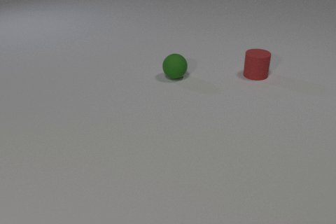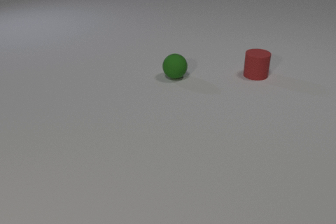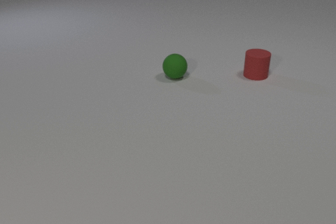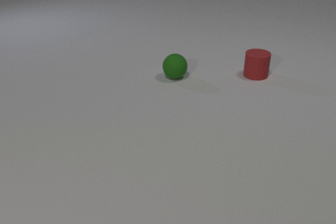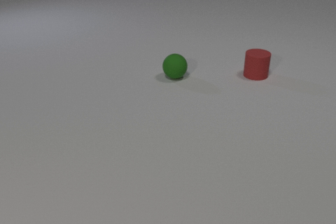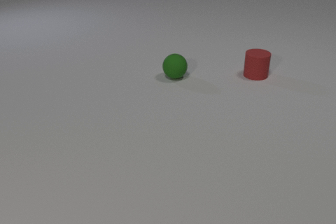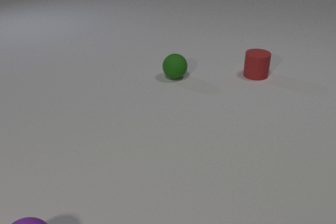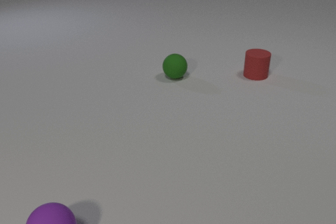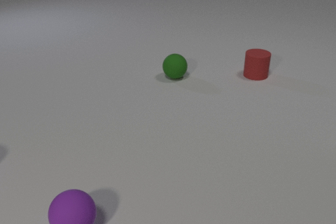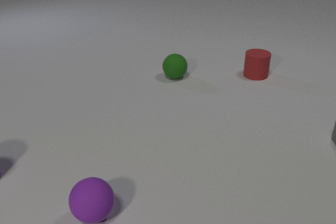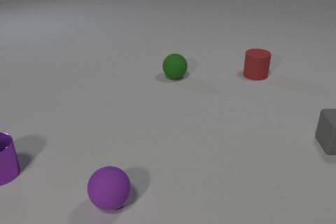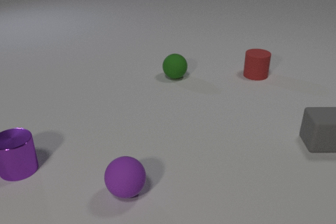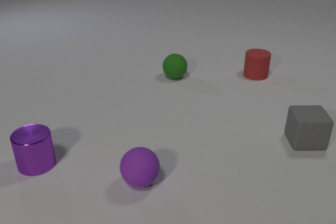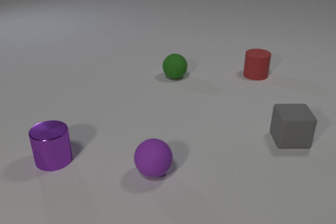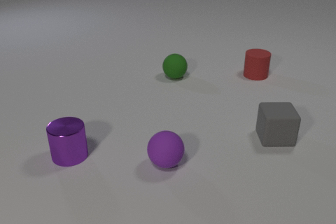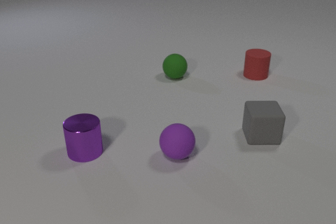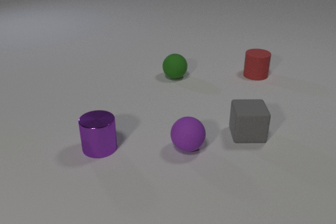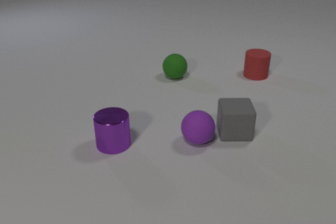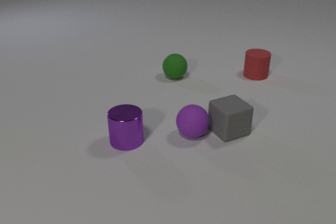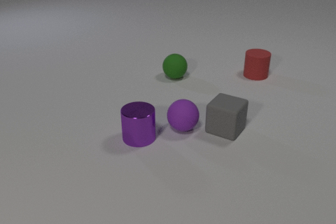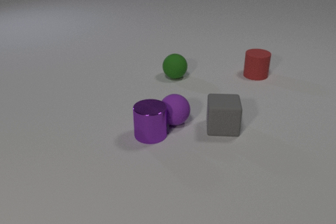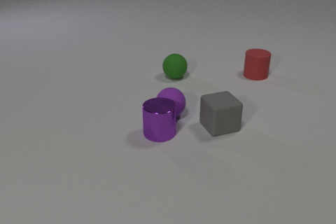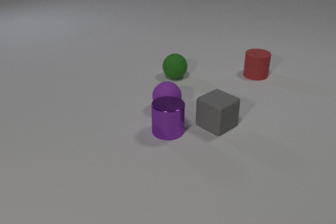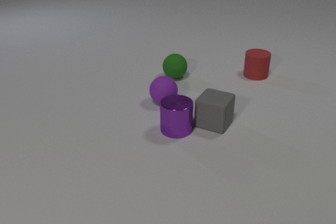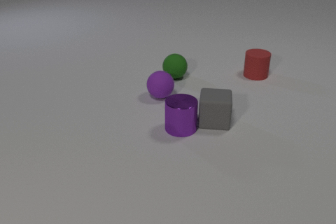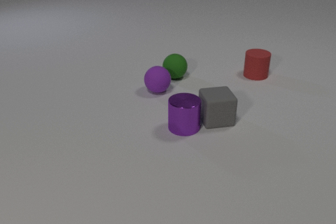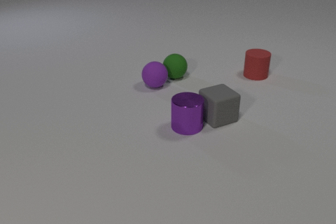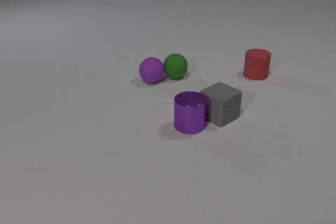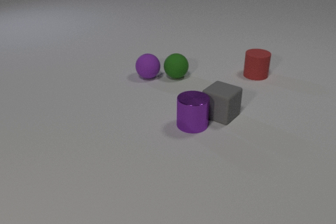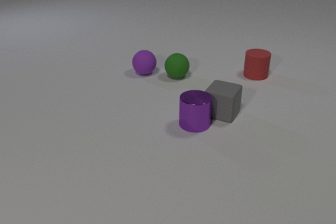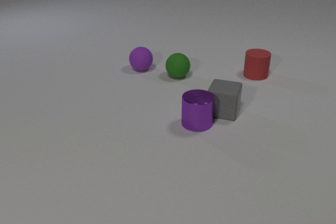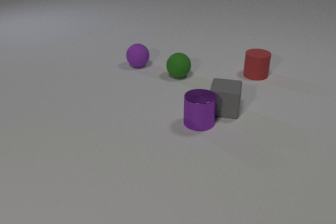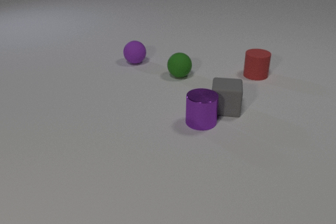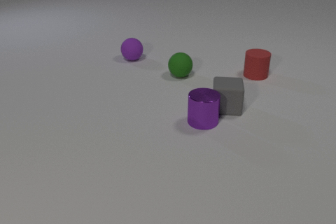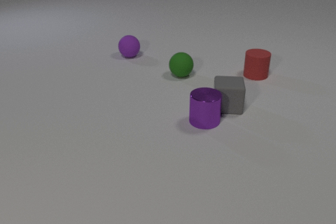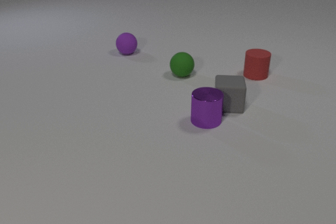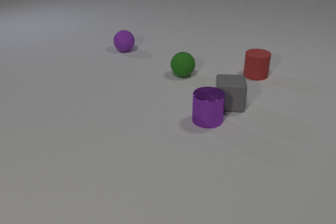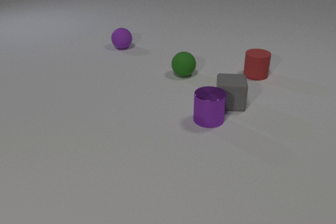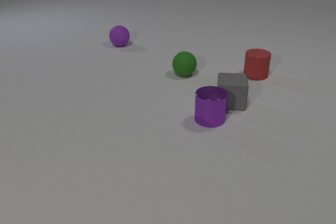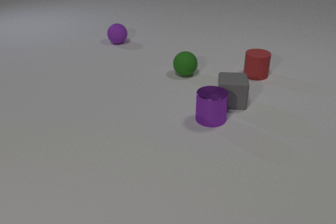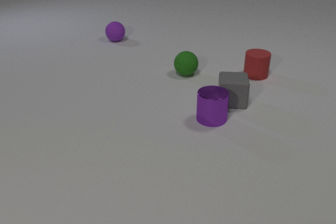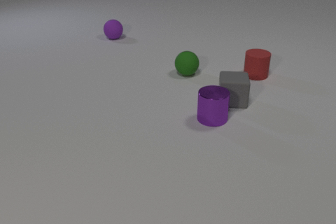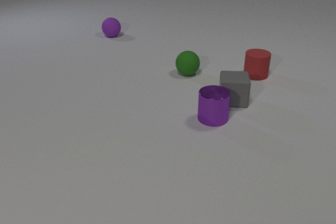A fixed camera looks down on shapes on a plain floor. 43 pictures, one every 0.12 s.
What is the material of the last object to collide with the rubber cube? metal.
What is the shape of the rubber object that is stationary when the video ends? cylinder.
How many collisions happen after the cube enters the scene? 4.
0.00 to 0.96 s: The purple rubber sphere comes in at the bottom edge, rolls to the right and away from the camera.
0.96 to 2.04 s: The purple rubber sphere rolls away from the camera and to the right. The gray rubber cube comes in at the right edge, slides to the left. The purple metal cylinder comes in at the left edge, slides to the right.
2.04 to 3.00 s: The purple rubber sphere rolls away from the camera and to the left. The gray rubber cube slides away from the camera and to the left, spins so that its near face slides to the right, counterclockwise seen from above. The purple metal cylinder slides to the right. The purple rubber sphere and the gray rubber cube collide. The purple rubber sphere and the purple metal cylinder collide. The gray rubber cube and the purple metal cylinder collide.
3.00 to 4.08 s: The purple rubber sphere rolls away from the camera. The gray rubber cube slides away from the camera, spins counterclockwise seen from above by about 75 degrees, its near face sliding to the right. The purple metal cylinder slides to the right and away from the camera. The green rubber sphere rolls to the right. The purple rubber sphere and the green rubber sphere collide.
4.08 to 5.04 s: The purple rubber sphere rolls away from the camera. The gray rubber cube slides away from the camera. The purple metal cylinder slides to the right. The green rubber sphere rolls to the right.
